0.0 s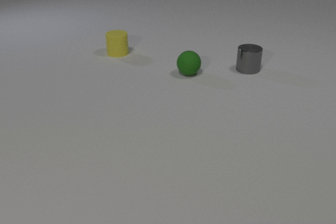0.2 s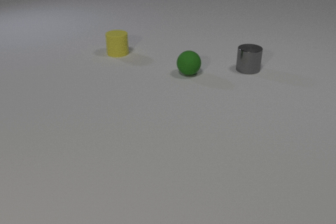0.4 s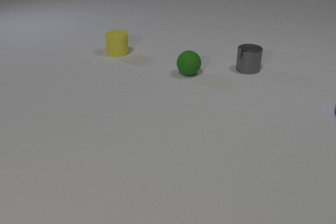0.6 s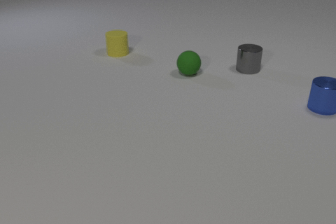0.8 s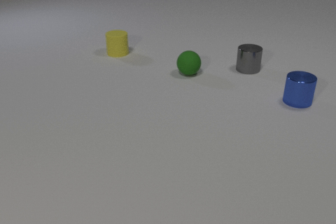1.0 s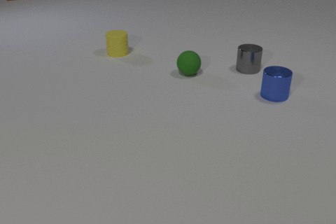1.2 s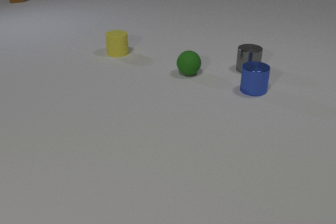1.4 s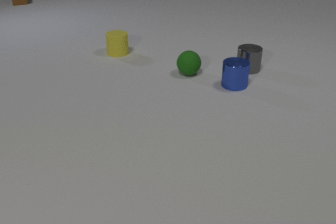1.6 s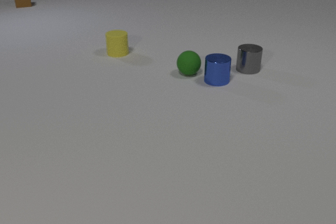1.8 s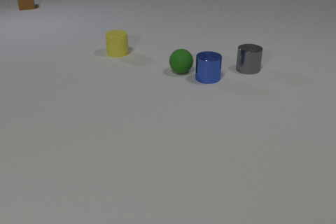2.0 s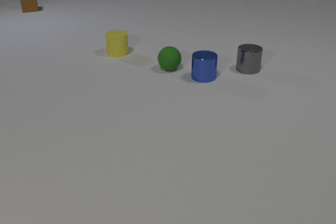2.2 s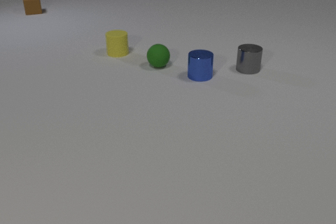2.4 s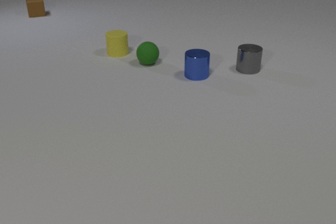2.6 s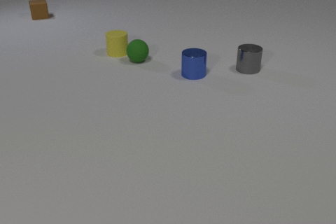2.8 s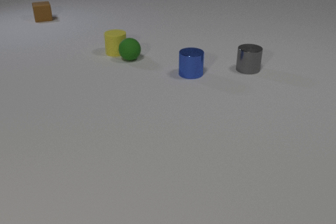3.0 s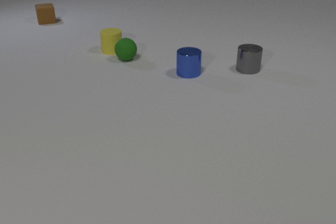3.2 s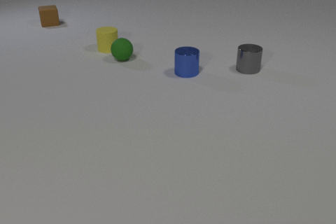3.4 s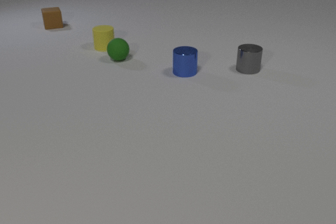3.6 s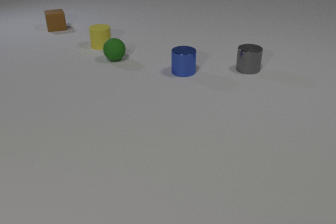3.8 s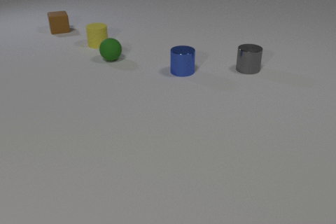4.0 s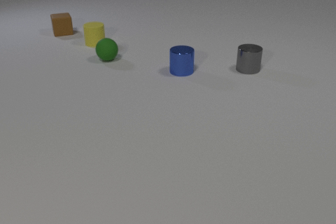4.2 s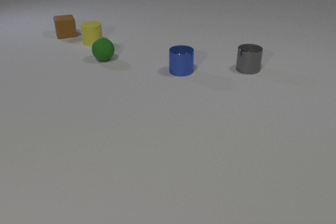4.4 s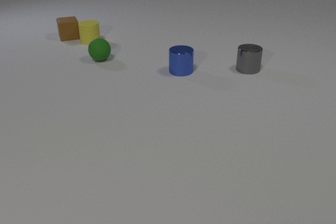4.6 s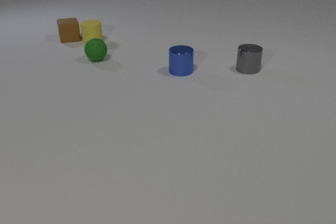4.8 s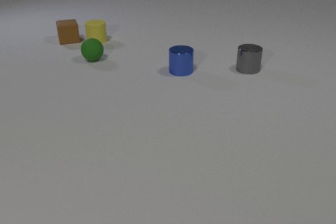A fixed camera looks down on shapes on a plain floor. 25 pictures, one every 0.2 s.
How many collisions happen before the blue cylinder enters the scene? 0.
What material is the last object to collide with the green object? rubber.
Are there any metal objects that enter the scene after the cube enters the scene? no.
0.0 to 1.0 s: The blue metal cylinder comes in at the right edge, slides to the left. The brown rubber cube comes in at the top edge, slides toward the camera.
1.0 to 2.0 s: The blue metal cylinder slides to the left and away from the camera. The green rubber sphere rolls to the left and away from the camera. The brown rubber cube slides toward the camera. The blue metal cylinder and the green rubber sphere collide.
2.0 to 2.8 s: The blue metal cylinder slides to the left and away from the camera. The green rubber sphere rolls to the left and away from the camera. The brown rubber cube slides toward the camera. The green rubber sphere and the yellow rubber cylinder collide.
2.8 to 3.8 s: The blue metal cylinder slides to the left and away from the camera. The green rubber sphere rolls to the left. The yellow rubber cylinder slides away from the camera and to the left. The brown rubber cube slides toward the camera.
3.8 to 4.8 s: The green rubber sphere rolls to the left. The yellow rubber cylinder slides away from the camera. The brown rubber cube slides toward the camera. The yellow rubber cylinder and the brown rubber cube collide.
